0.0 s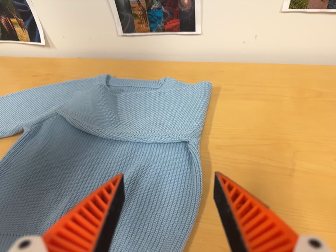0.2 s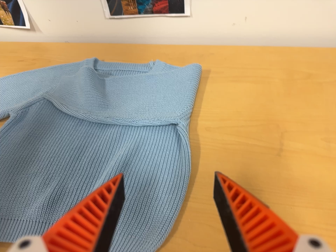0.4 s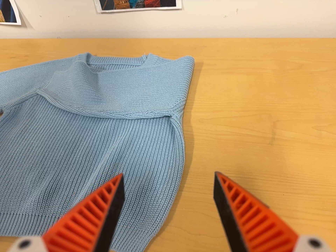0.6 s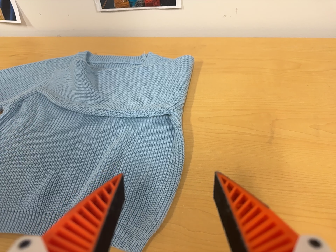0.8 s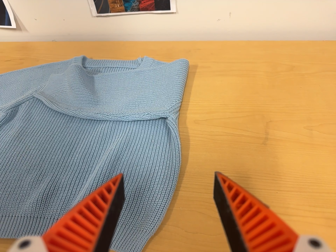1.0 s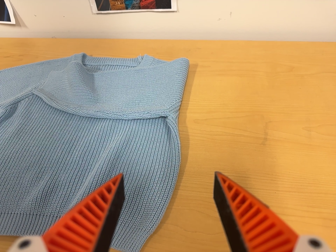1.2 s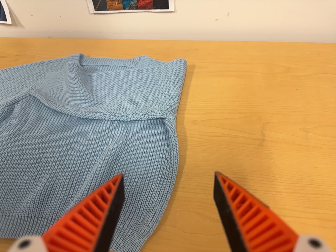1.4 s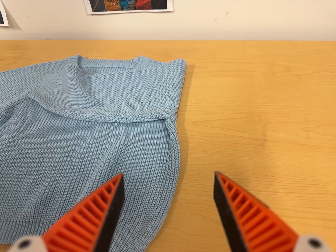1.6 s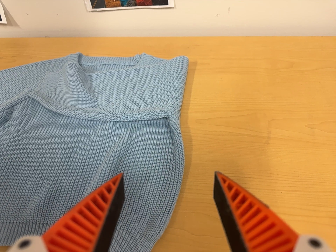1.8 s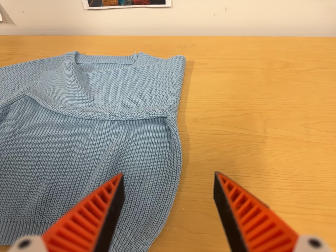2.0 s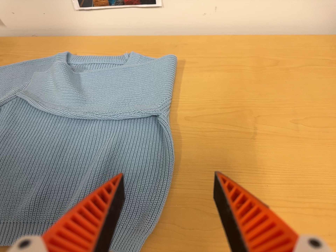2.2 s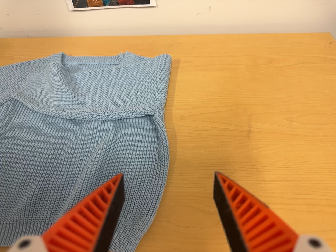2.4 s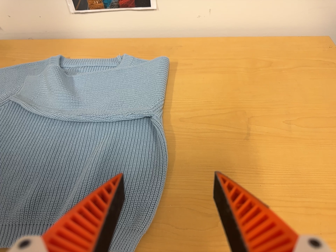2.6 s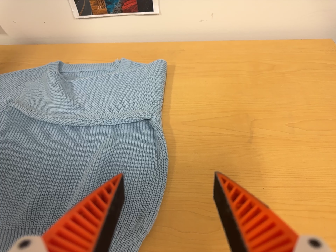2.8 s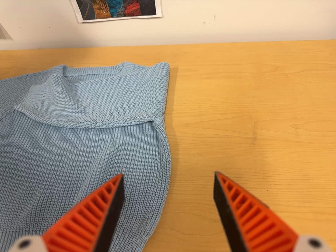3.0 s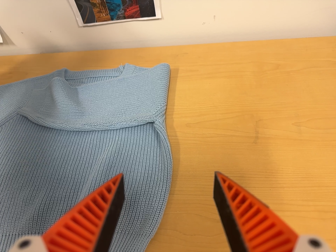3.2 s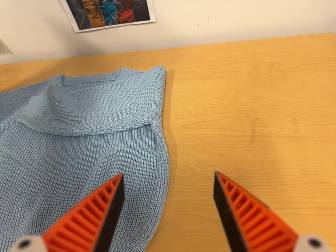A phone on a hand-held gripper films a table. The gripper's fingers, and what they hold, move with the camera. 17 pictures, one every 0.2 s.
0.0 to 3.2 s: The camera rolls about its line of sight by about 10 degrees, and the scene rotates counterclockwise.
The film runs forward here.
